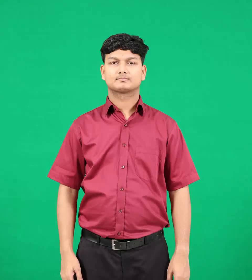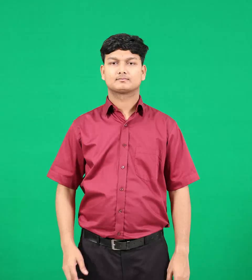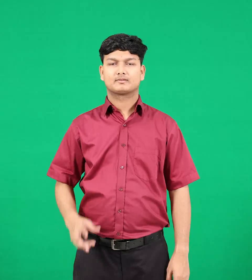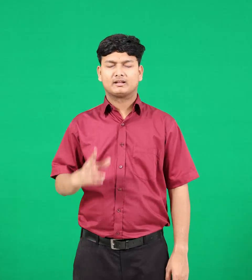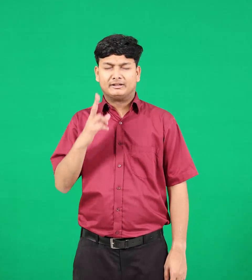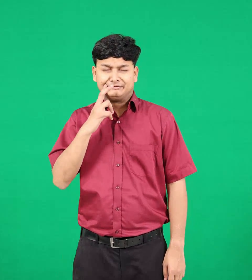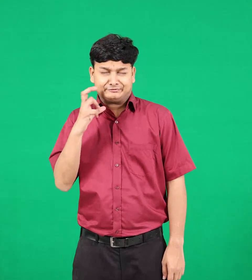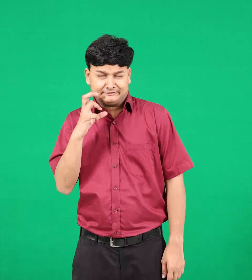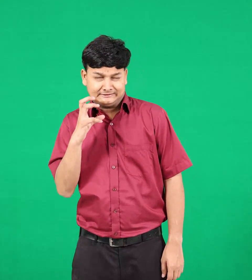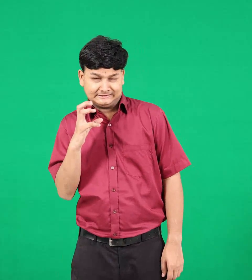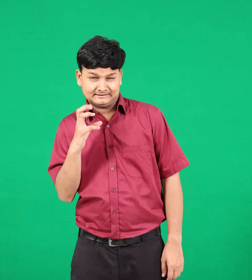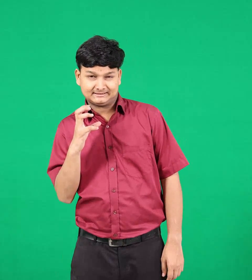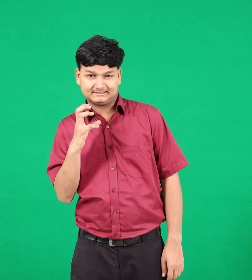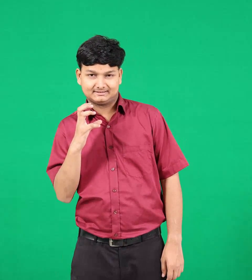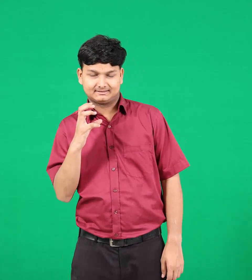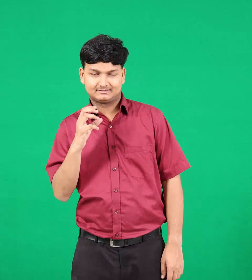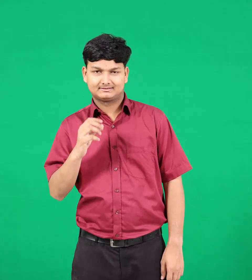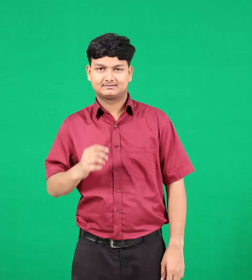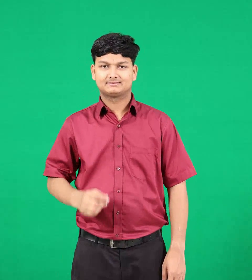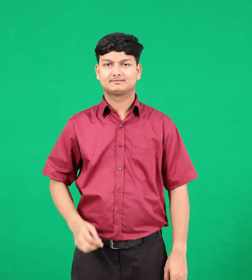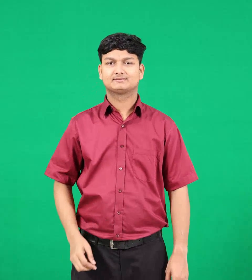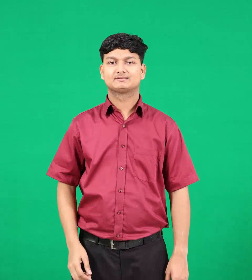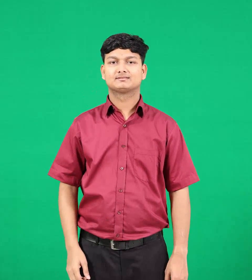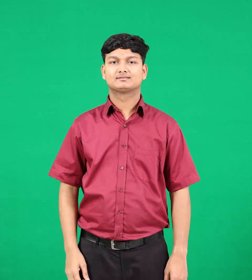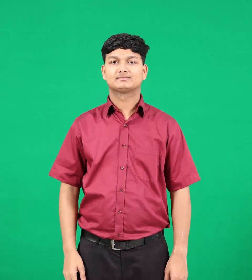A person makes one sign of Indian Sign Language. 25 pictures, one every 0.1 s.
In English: bitter
